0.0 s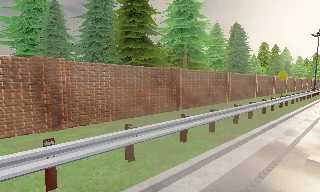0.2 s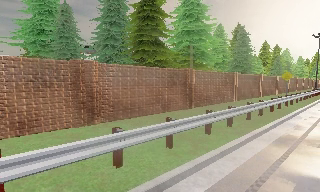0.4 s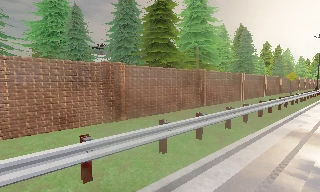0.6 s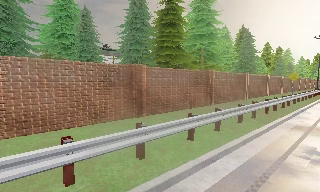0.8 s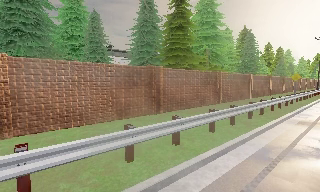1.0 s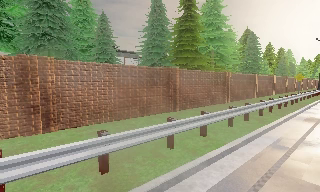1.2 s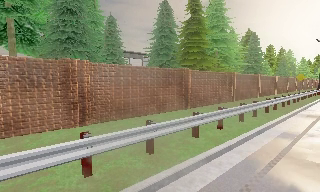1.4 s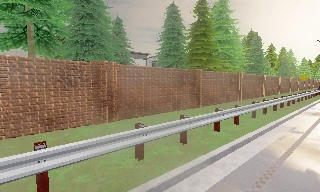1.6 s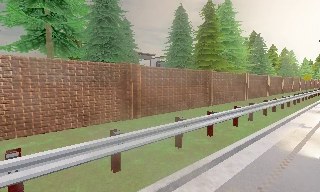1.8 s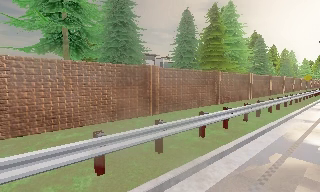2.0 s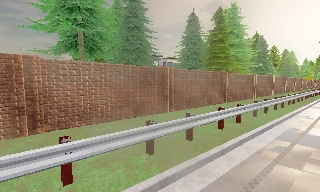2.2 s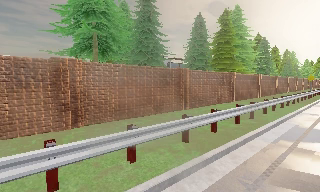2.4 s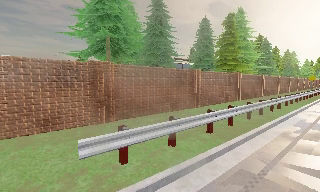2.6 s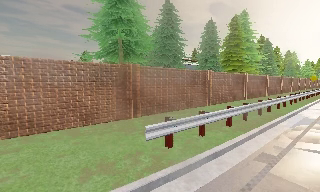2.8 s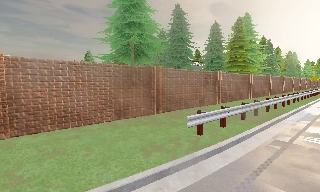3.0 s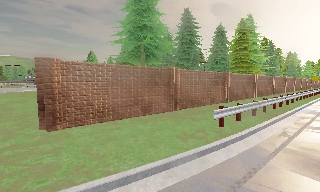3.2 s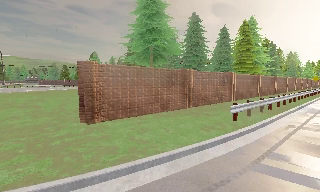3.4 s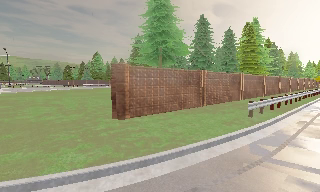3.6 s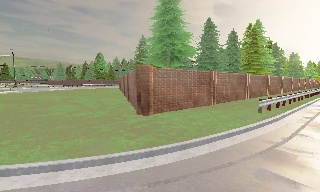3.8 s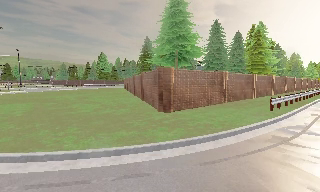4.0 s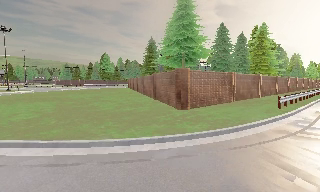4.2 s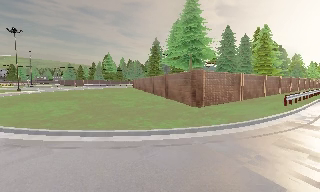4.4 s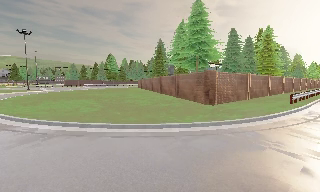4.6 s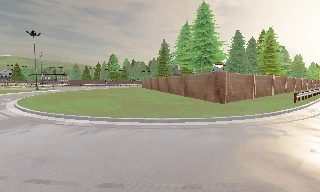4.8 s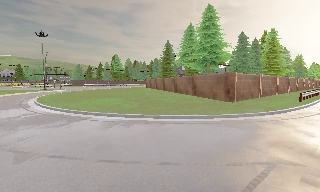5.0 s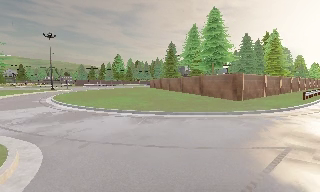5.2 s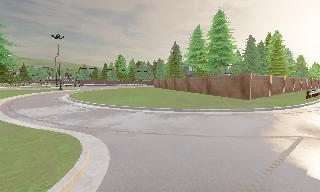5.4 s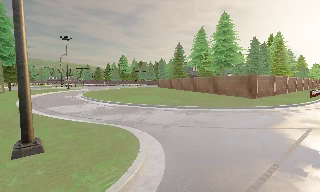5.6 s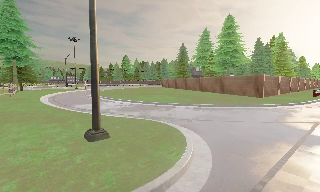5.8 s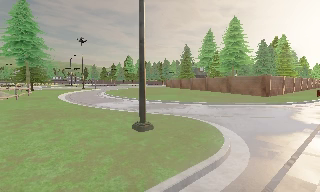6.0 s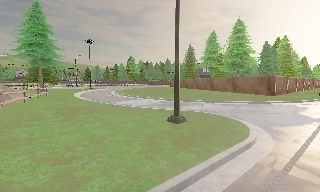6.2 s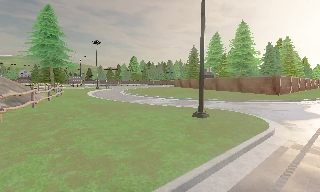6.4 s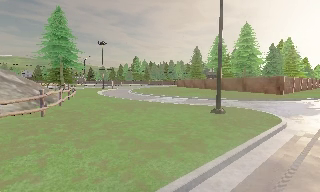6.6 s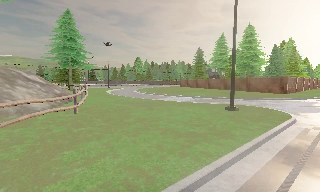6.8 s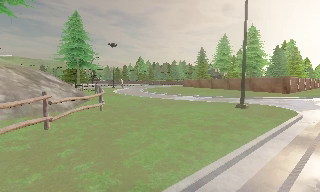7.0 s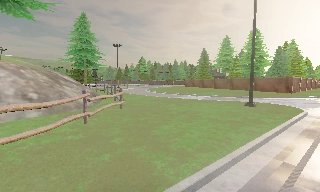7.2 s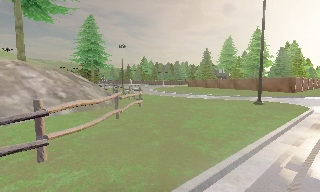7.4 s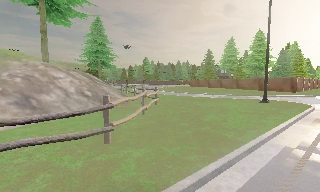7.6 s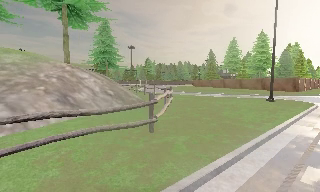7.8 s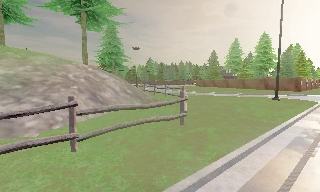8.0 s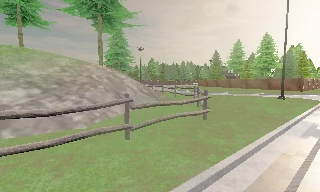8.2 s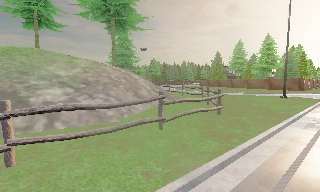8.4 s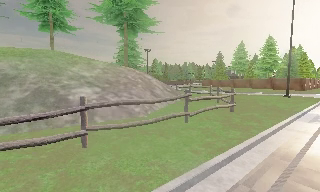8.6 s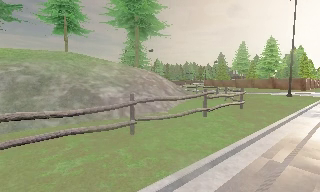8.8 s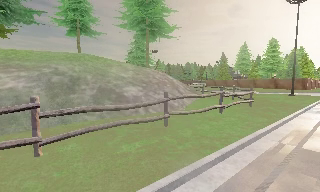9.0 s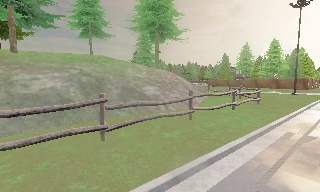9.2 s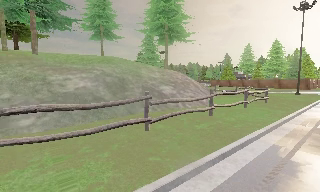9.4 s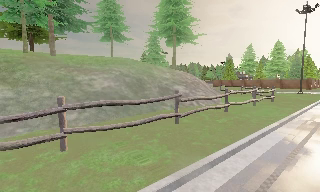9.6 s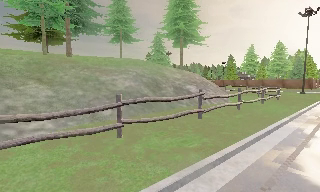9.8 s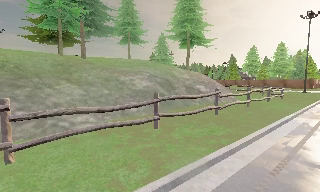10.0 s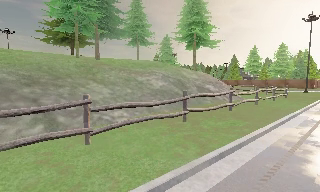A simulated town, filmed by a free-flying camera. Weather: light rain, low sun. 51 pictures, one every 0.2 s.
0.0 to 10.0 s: The camera travels to its left and backward, about 70 m, so close, fixed things drift to the right.
The film runs backward here.
